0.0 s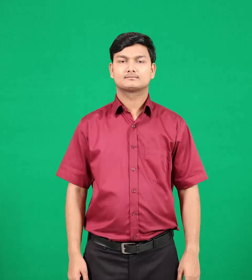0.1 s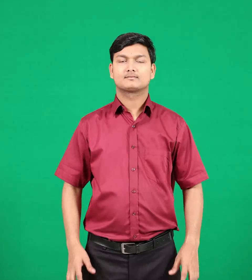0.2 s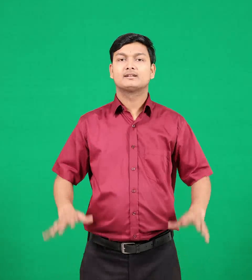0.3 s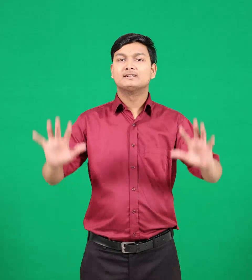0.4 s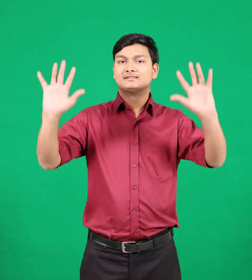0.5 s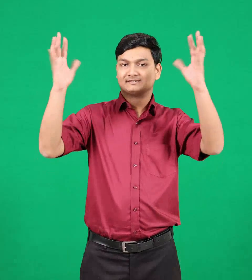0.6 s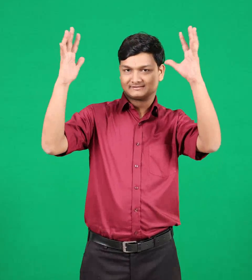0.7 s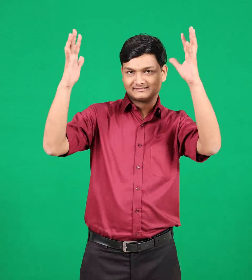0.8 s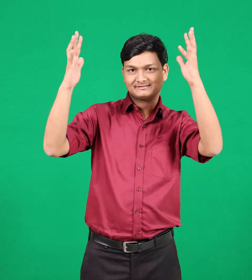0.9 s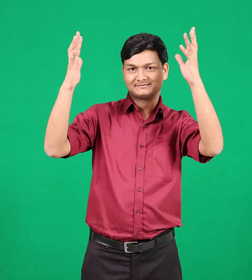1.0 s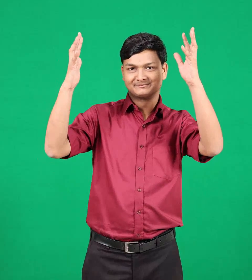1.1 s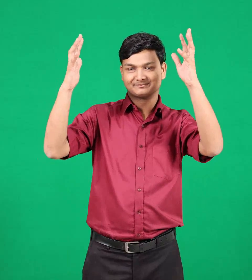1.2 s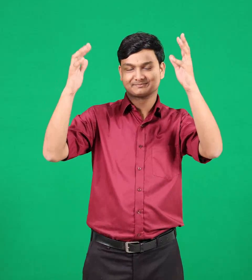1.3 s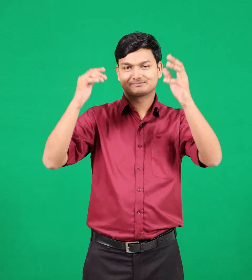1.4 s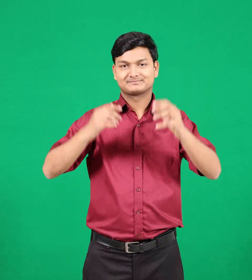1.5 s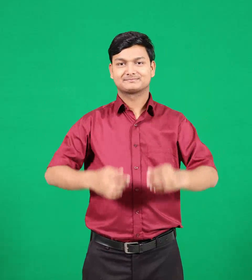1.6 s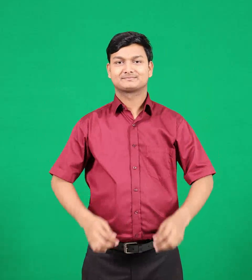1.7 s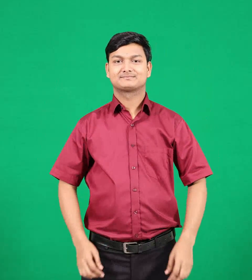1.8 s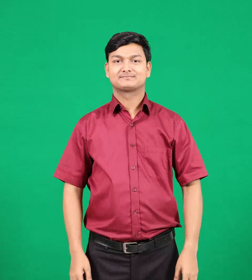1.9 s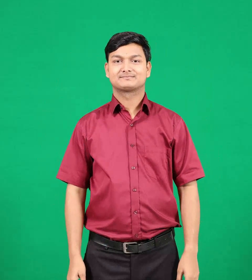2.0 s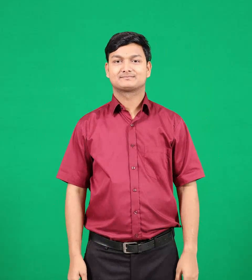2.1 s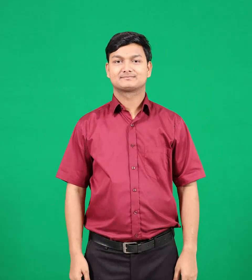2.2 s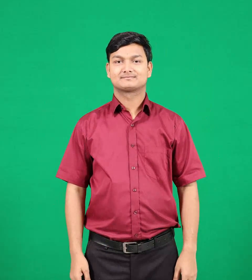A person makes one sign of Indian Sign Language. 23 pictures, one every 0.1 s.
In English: praise
